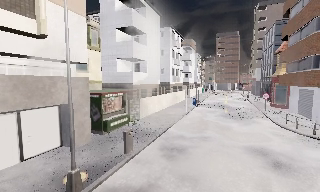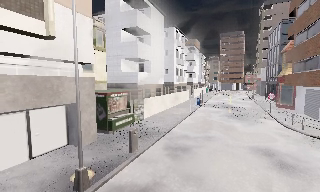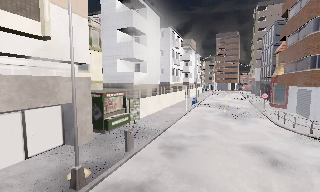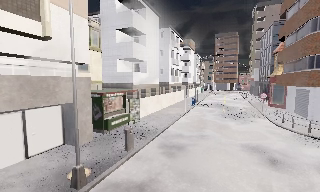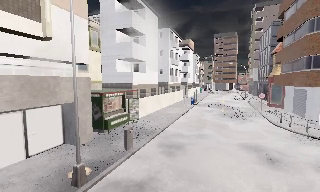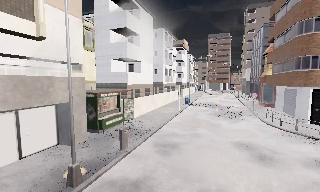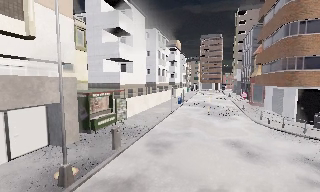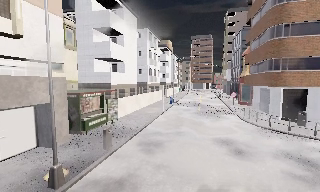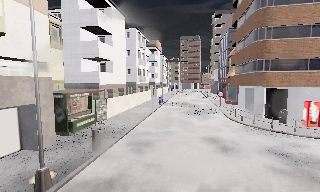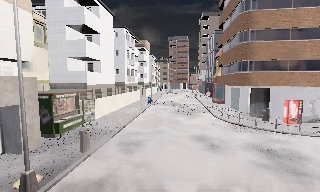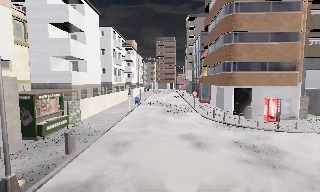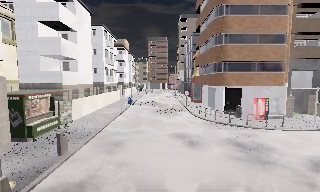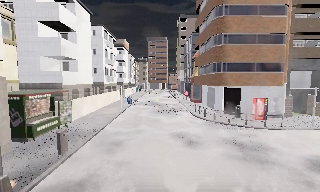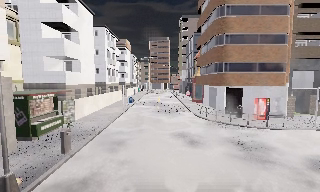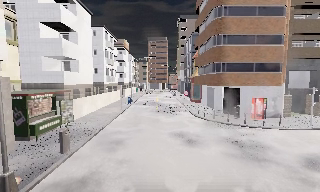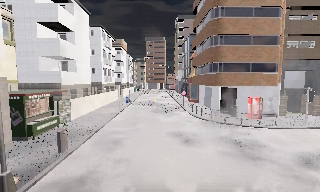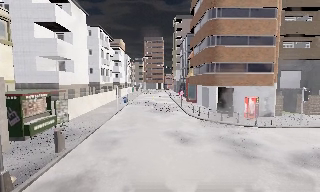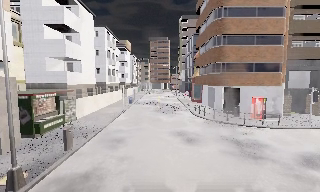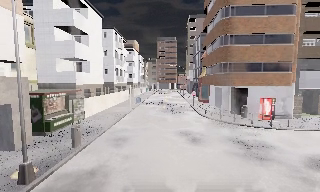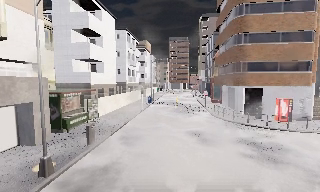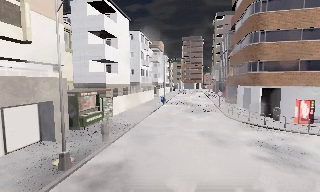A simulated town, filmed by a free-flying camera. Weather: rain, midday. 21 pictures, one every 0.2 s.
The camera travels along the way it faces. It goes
backward.
0.0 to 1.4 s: The camera travels backward, about 0.5 m, so what stands in front gets smaller.
1.4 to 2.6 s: The camera pans to its right, which is clockwise from overhead, by about 15 degrees. It travels backward, about 0.5 m, so what stands in front gets smaller.
2.6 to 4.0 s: The camera pans to its left, which is counterclockwise from overhead, by about 10 degrees. It travels backward, about 0.5 m, so what stands in front gets smaller.
The film runs backward here.
